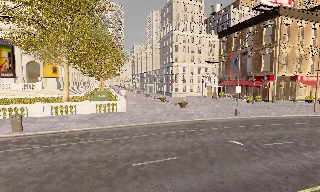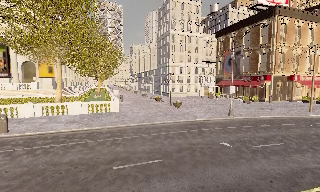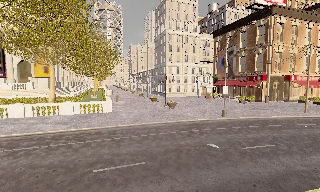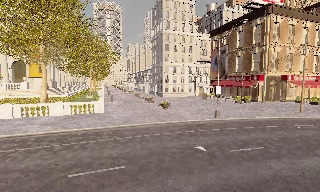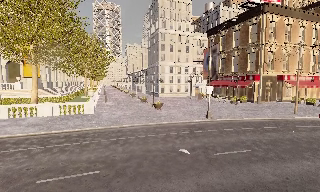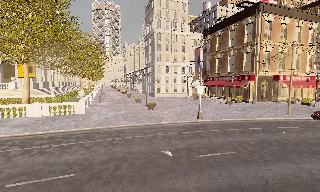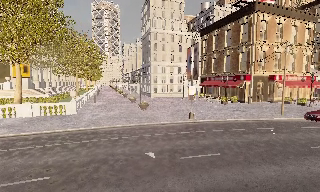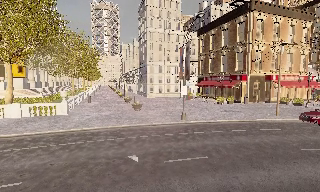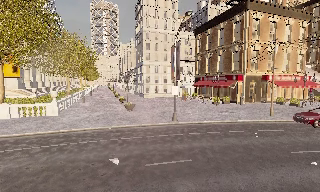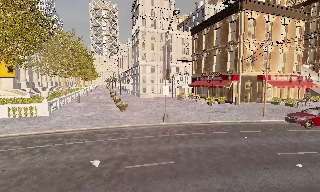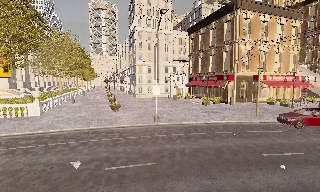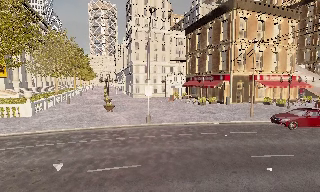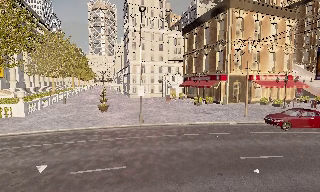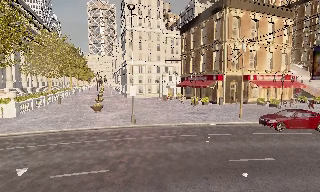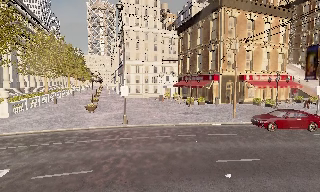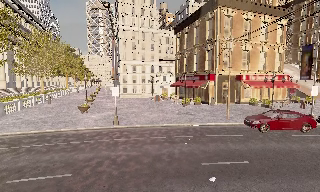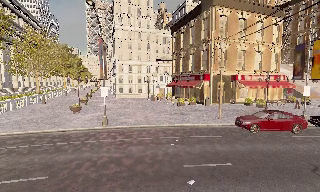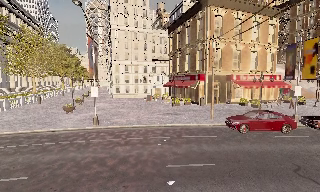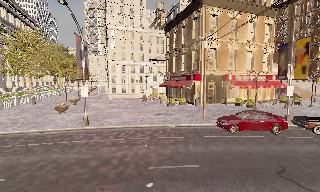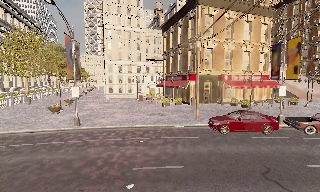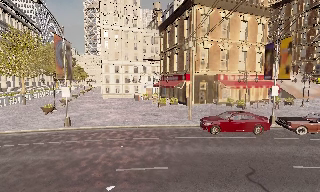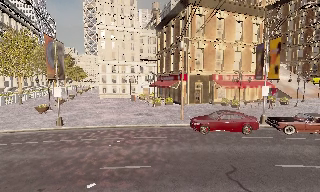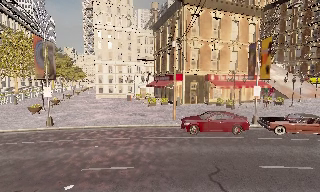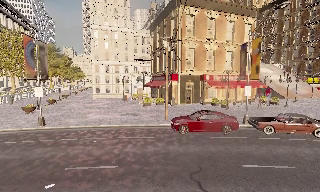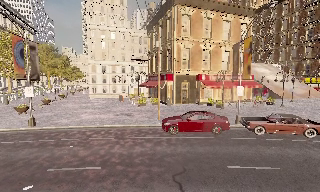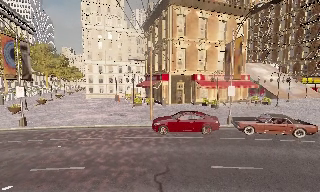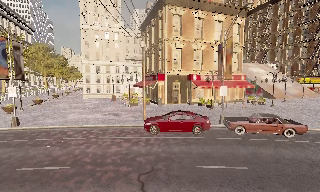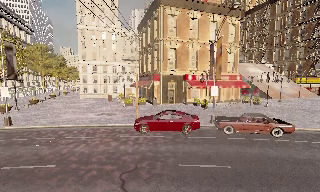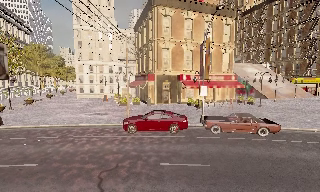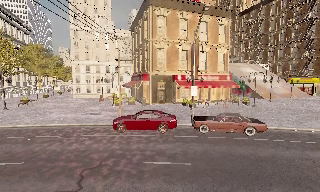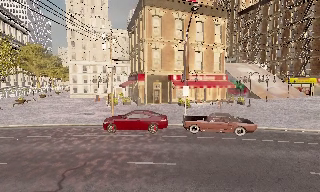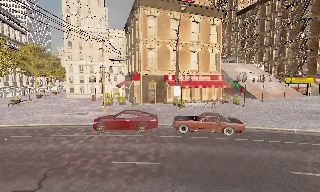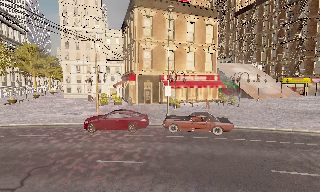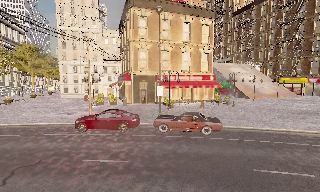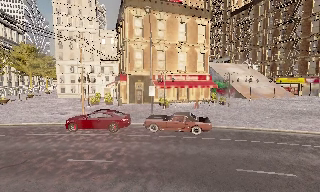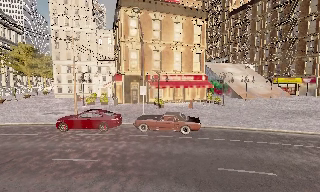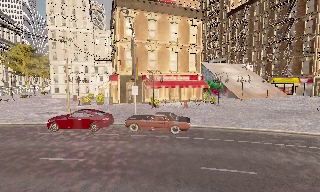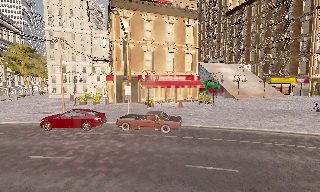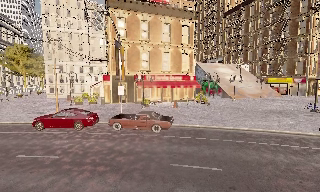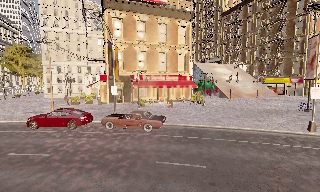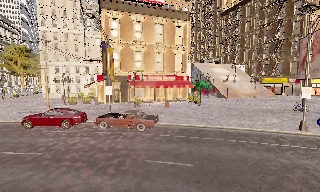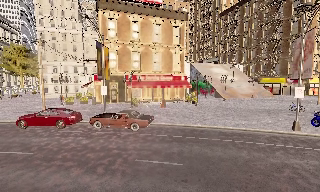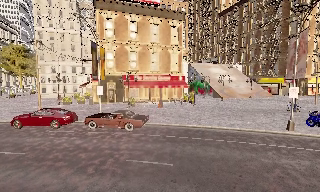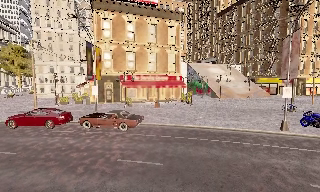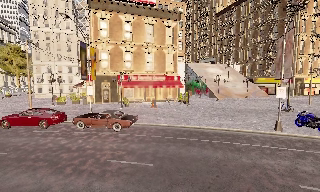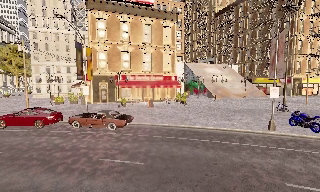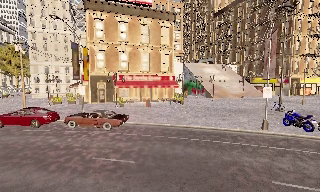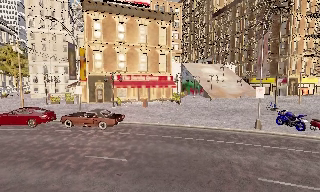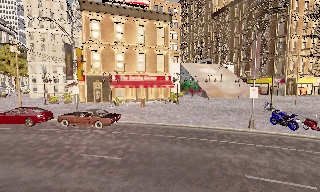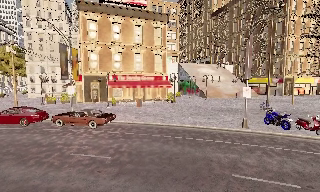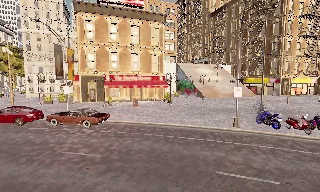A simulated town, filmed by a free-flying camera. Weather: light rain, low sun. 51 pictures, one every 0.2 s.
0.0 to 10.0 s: The camera travels to its right, about 30 m, so close, fixed things drift to the left.
The film runs forward here.
